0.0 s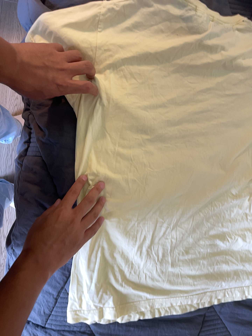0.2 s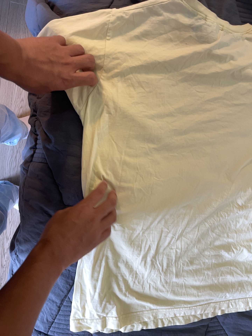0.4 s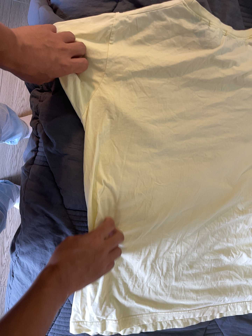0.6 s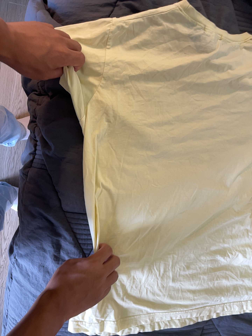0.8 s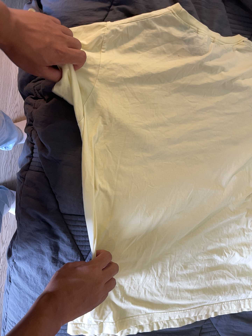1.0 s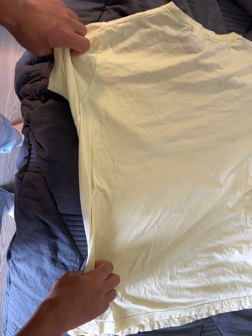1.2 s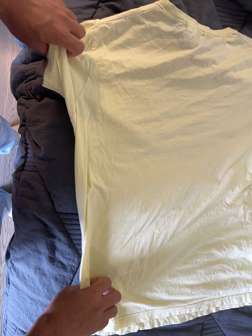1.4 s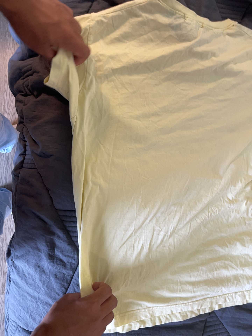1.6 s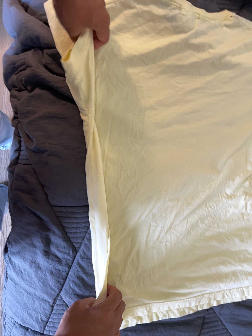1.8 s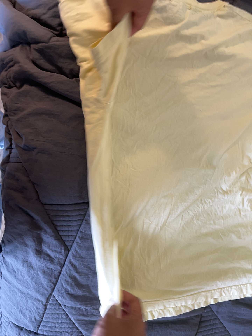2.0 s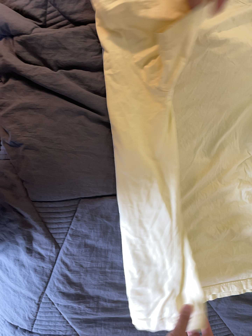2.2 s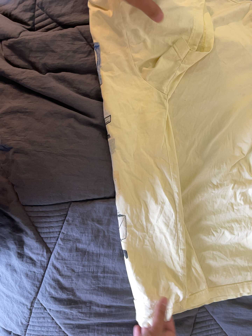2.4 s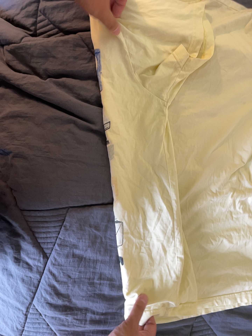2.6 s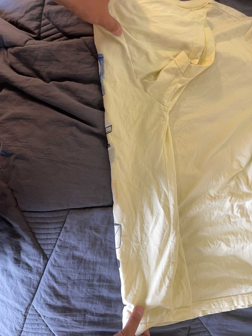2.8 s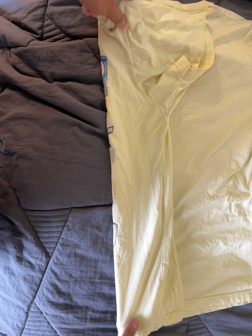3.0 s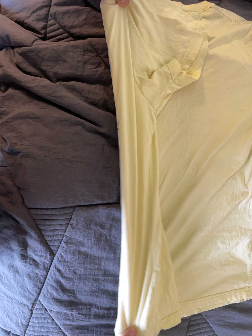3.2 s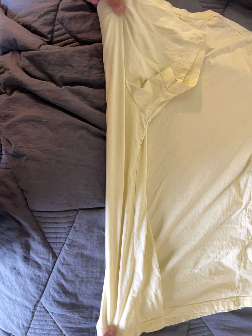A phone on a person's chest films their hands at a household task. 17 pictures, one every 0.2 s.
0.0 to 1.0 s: The camera shifts only a little, or ends up much as it began.
1.0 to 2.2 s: The camera travels to its right and forward, about 14 cm.
2.2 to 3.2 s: The camera shifts only a little, or ends up much as it began.
The film runs forward here.
